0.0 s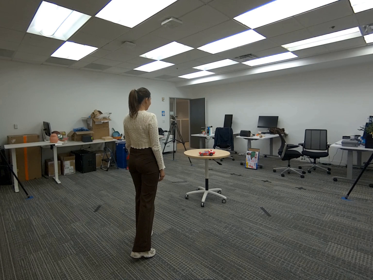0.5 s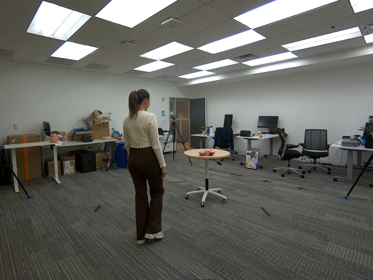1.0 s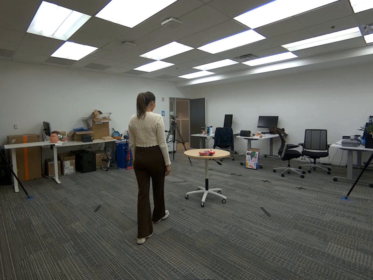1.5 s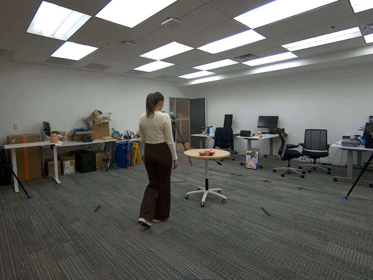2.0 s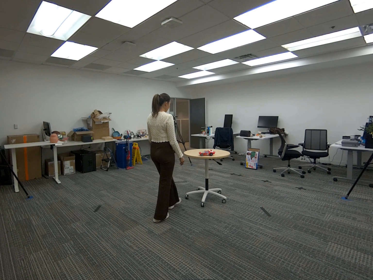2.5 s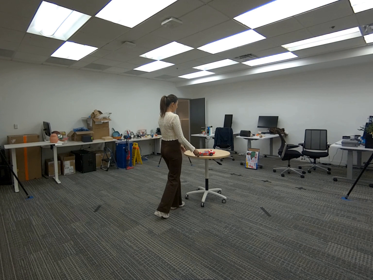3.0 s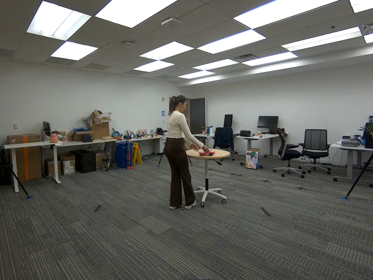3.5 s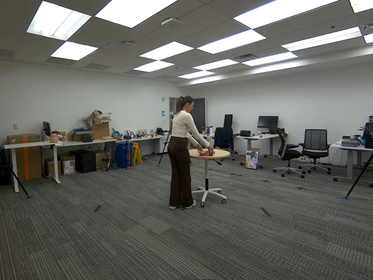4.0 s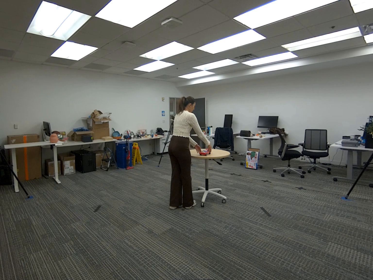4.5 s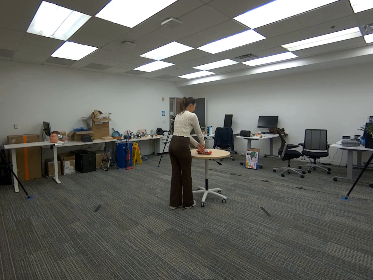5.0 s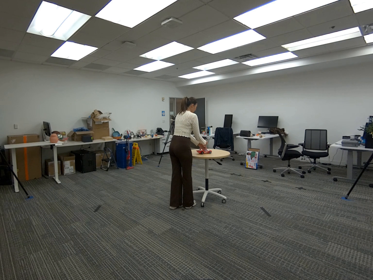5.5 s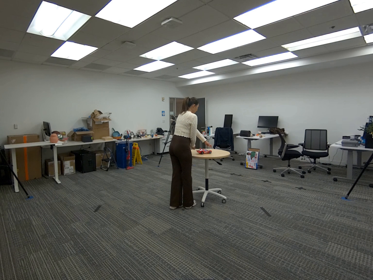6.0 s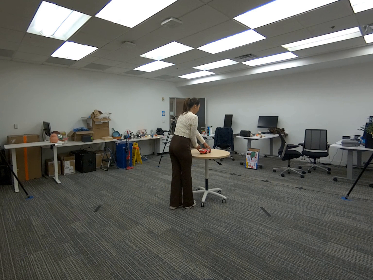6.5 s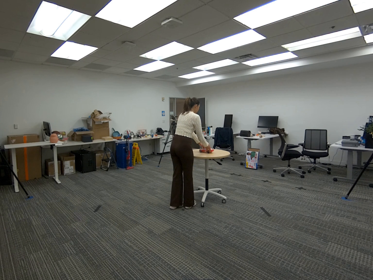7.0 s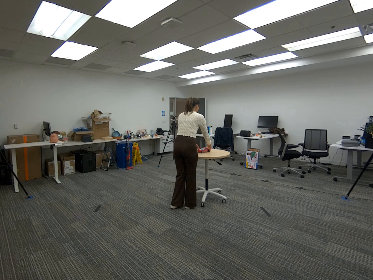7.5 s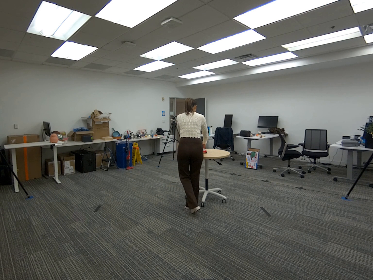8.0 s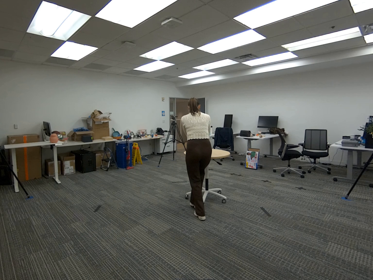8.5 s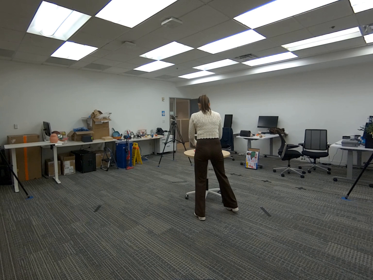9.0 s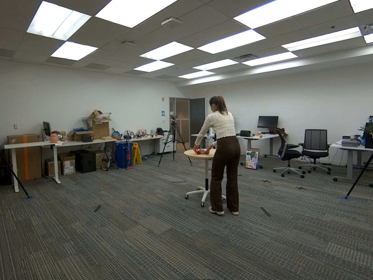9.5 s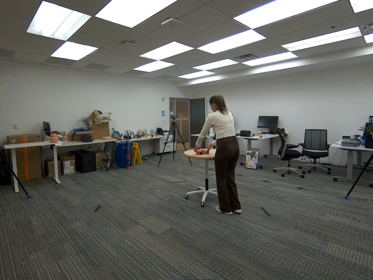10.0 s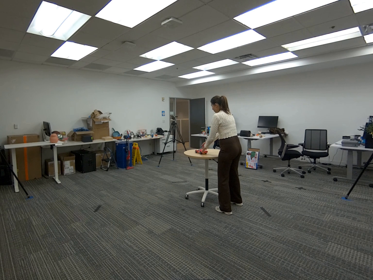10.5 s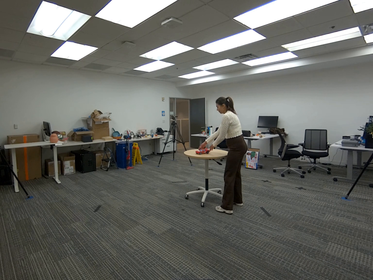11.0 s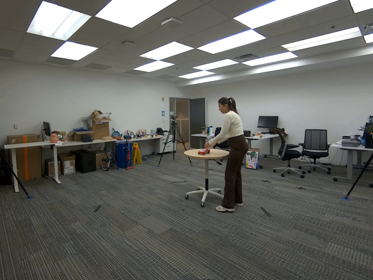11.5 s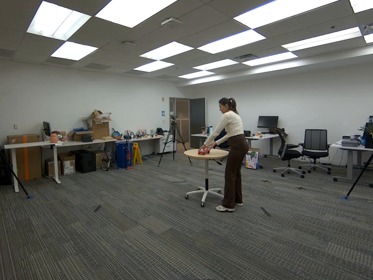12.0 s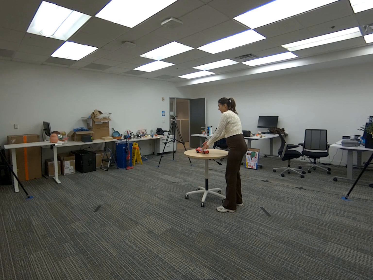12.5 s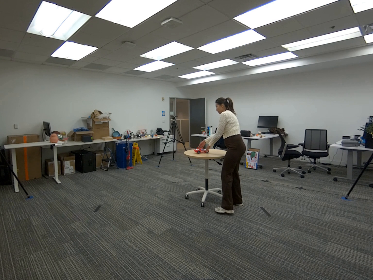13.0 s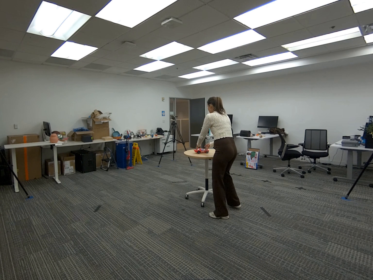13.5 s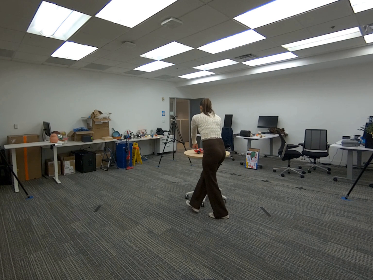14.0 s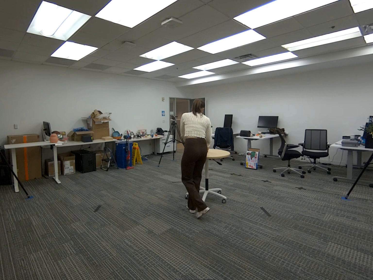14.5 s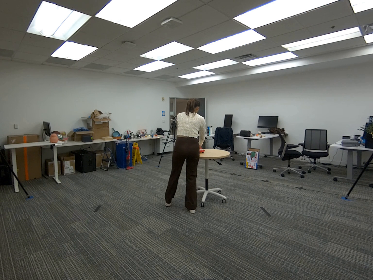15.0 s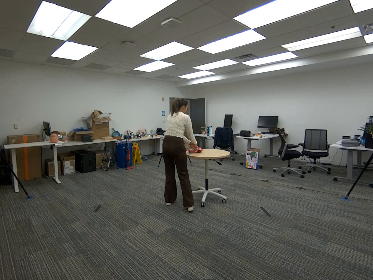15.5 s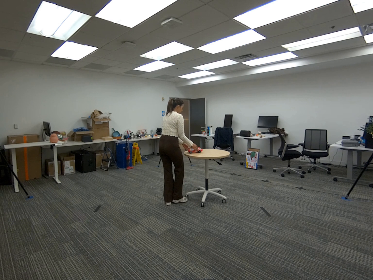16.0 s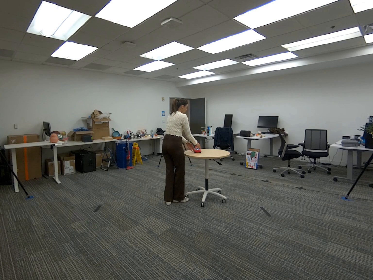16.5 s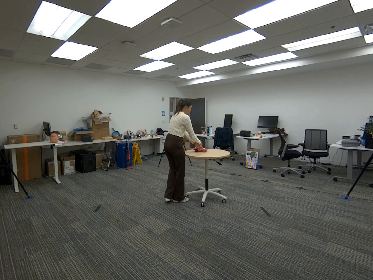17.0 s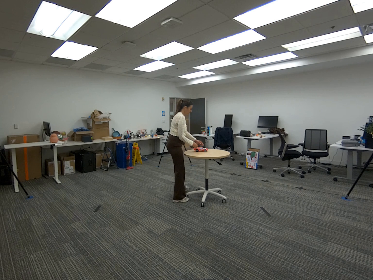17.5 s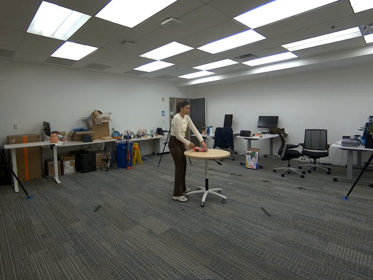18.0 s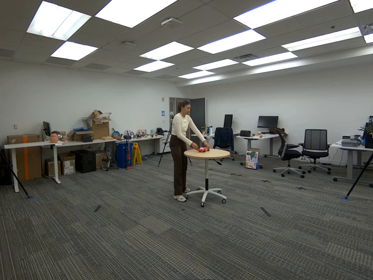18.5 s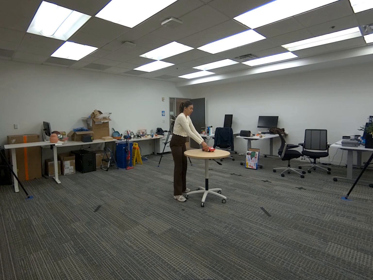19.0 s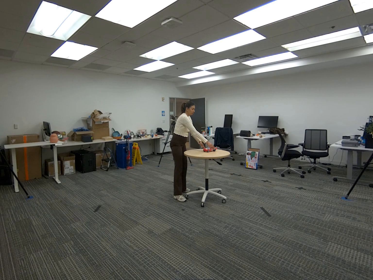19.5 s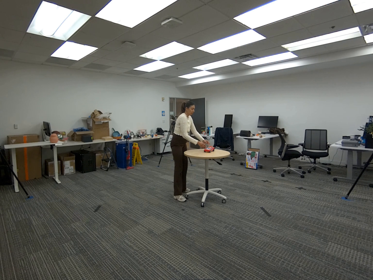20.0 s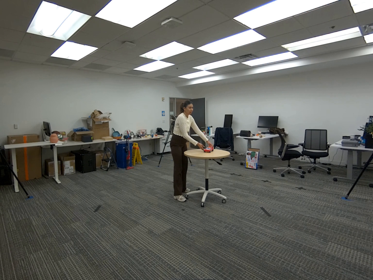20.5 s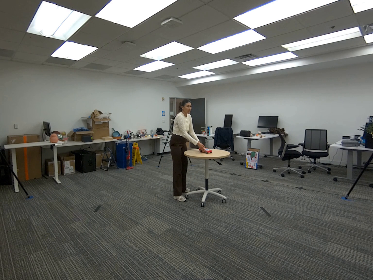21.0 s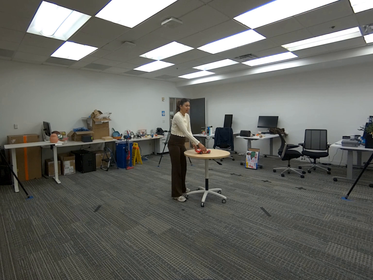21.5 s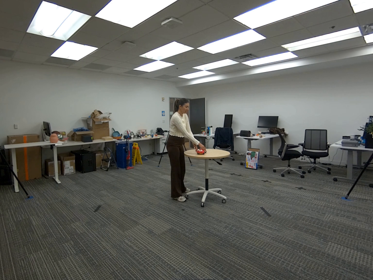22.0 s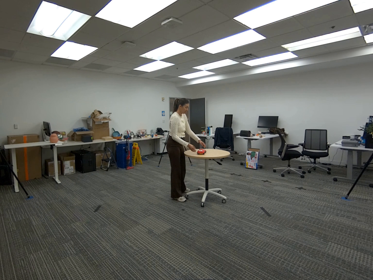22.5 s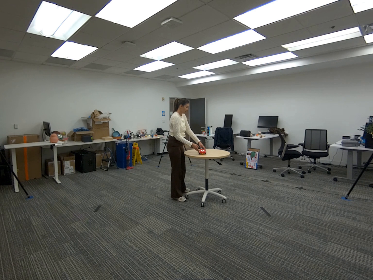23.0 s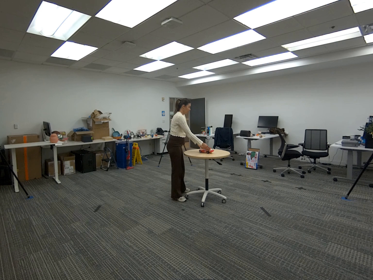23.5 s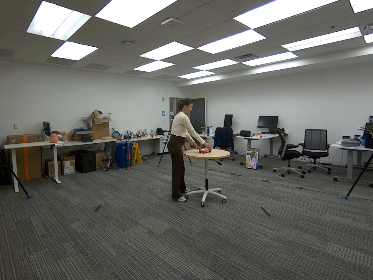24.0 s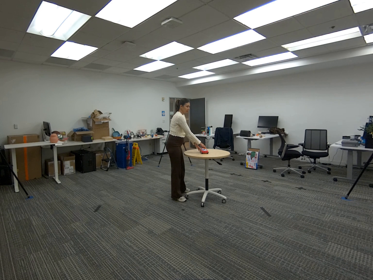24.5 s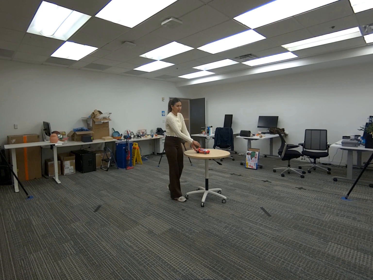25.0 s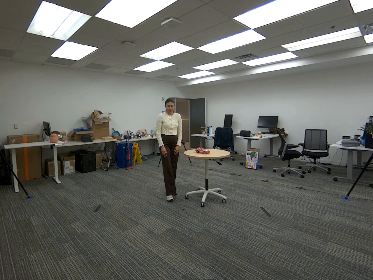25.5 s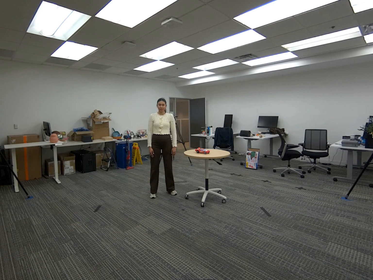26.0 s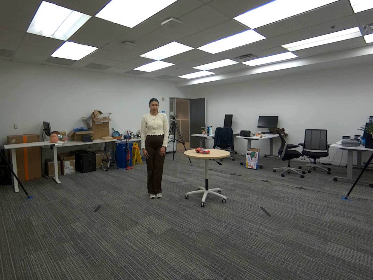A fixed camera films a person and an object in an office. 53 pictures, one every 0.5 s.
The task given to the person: Walk to the toy car on the round table, use both hands to rotate the car on the table until finished.
